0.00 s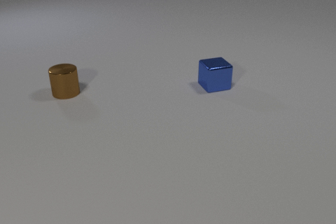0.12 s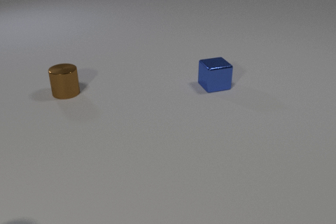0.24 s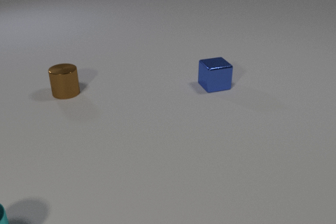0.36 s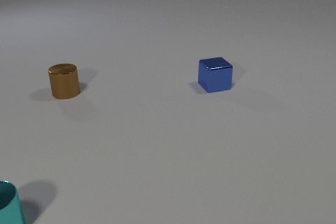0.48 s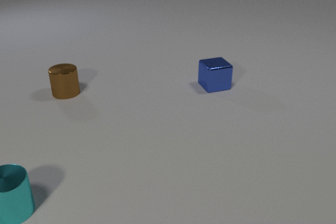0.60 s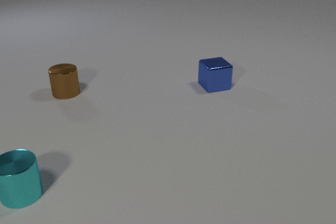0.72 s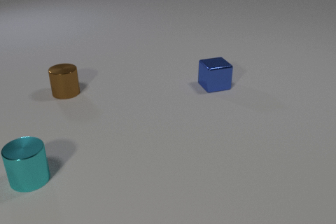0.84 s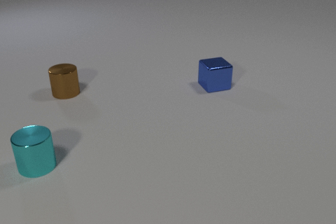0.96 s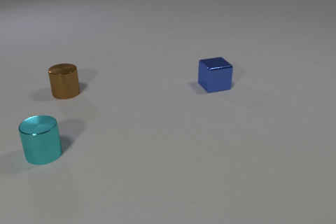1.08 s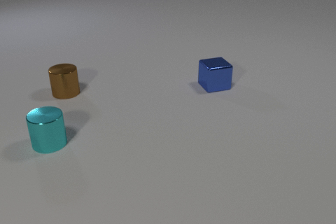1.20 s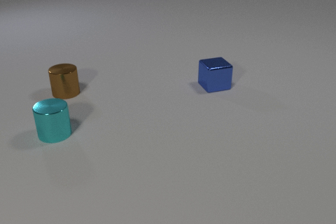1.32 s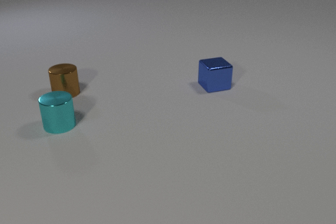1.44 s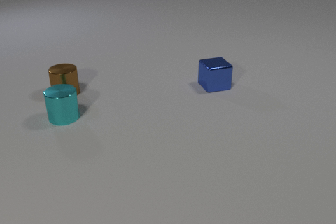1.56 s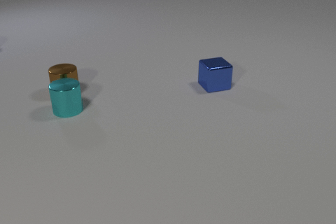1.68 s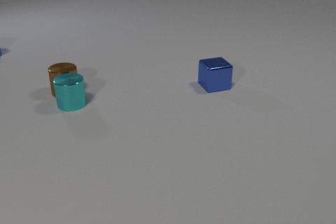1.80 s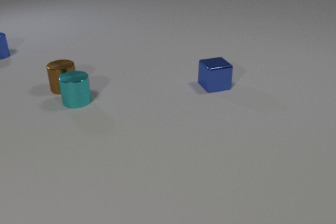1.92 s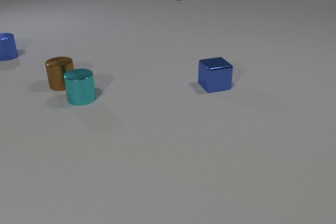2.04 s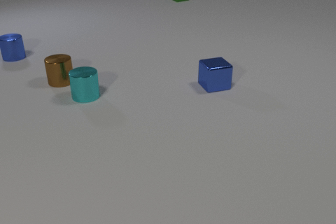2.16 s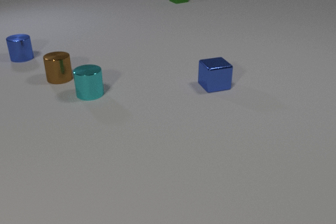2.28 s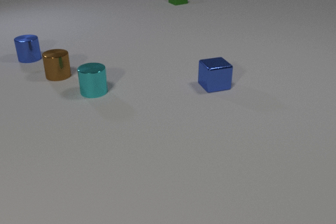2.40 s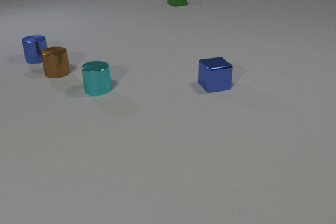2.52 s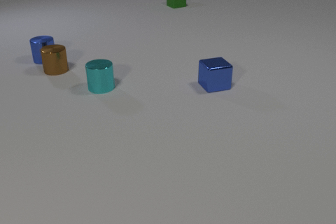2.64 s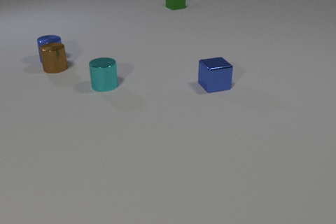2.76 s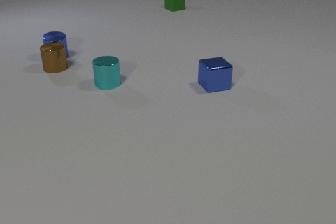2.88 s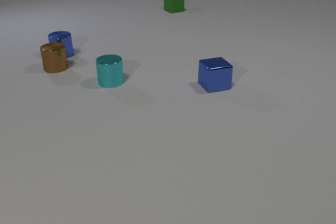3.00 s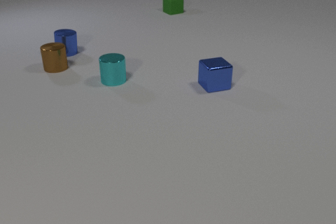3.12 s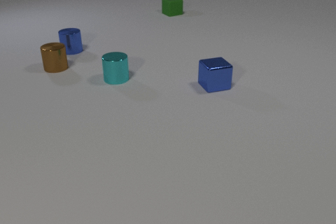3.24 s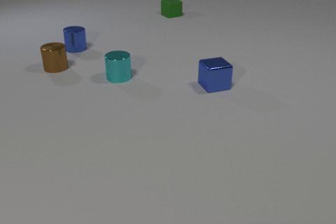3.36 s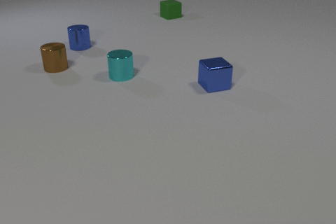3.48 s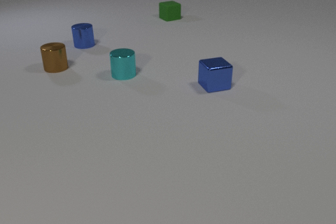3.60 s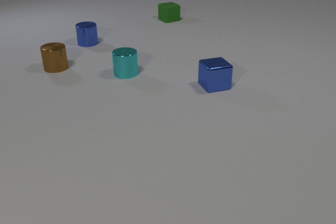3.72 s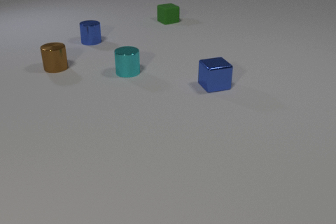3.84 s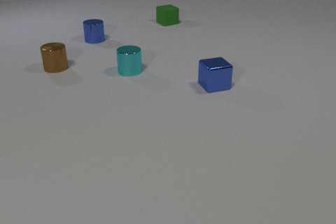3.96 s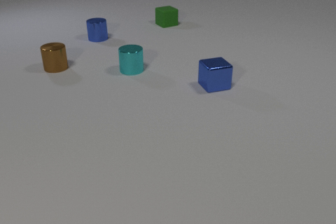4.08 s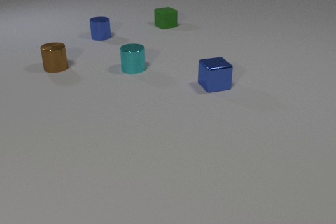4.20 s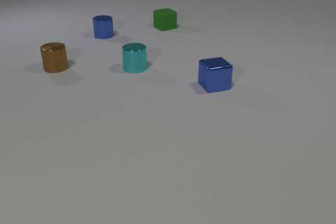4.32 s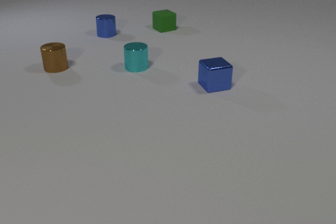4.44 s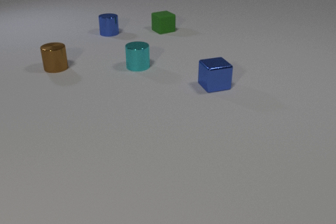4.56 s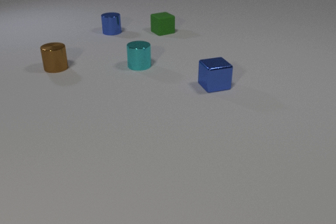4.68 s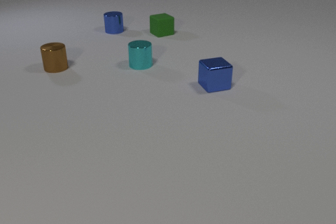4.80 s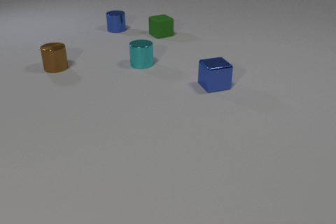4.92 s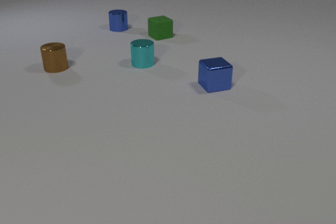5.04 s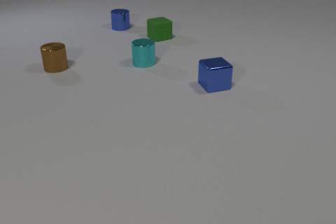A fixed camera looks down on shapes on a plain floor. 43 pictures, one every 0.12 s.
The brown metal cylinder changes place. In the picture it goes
away from the camera.
The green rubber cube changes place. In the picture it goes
toward the camera.
0.00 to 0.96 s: The cyan metal cylinder comes in at the bottom edge, slides away from the camera and to the right.
0.96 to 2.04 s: The cyan metal cylinder slides away from the camera and to the right. The brown metal cylinder slides away from the camera. The blue metal cylinder comes in at the left edge, slides to the right and toward the camera. The green rubber cube comes in at the top edge, slides toward the camera. The cyan metal cylinder and the brown metal cylinder collide.
2.04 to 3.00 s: The cyan metal cylinder slides away from the camera and to the right. The brown metal cylinder slides away from the camera. The blue metal cylinder slides to the right. The green rubber cube slides toward the camera. The brown metal cylinder and the blue metal cylinder collide.
3.00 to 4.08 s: The cyan metal cylinder slides away from the camera and to the right. The blue metal cylinder slides away from the camera and to the right. The green rubber cube slides toward the camera.
4.08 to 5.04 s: The cyan metal cylinder slides away from the camera and to the right. The blue metal cylinder slides away from the camera and to the right. The green rubber cube slides toward the camera.
How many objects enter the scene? 3.
What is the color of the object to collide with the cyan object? brown.
What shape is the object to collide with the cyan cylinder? cylinder.
